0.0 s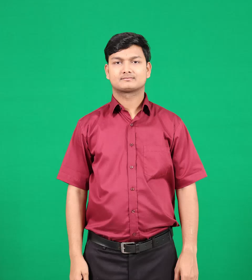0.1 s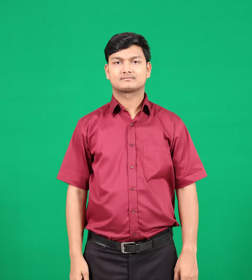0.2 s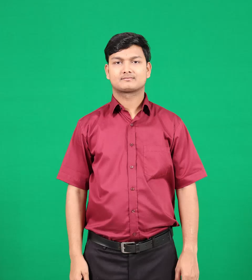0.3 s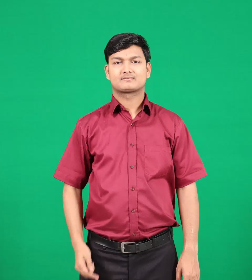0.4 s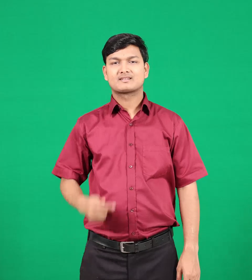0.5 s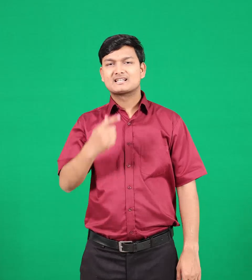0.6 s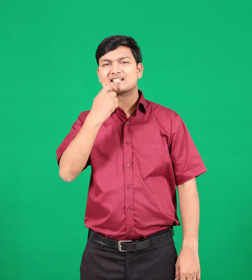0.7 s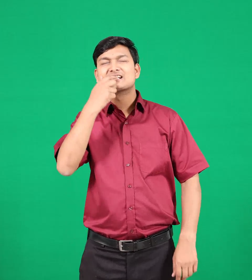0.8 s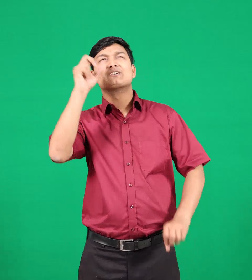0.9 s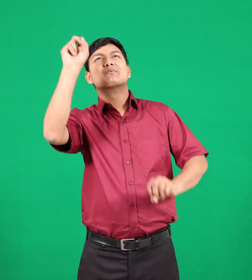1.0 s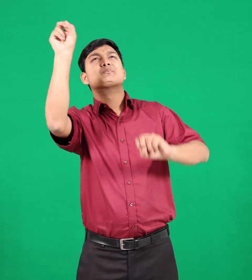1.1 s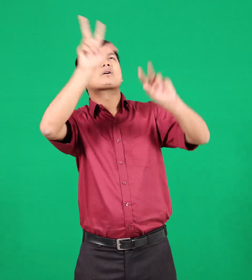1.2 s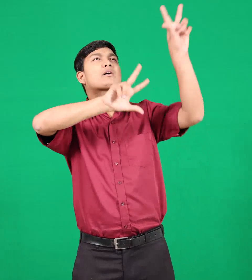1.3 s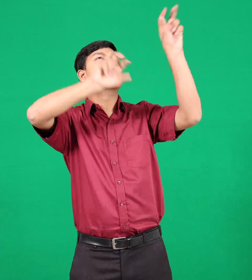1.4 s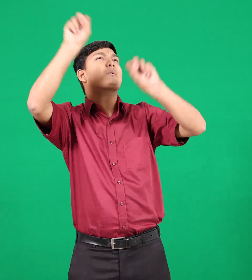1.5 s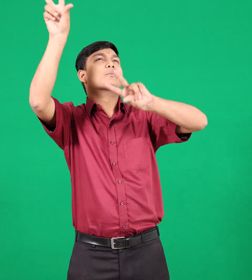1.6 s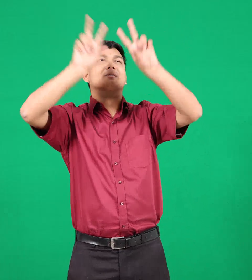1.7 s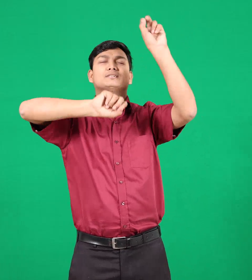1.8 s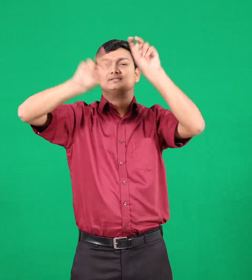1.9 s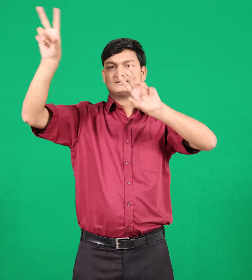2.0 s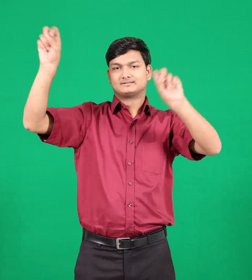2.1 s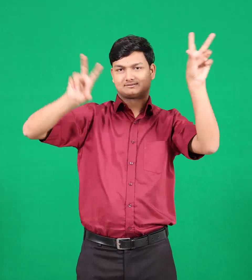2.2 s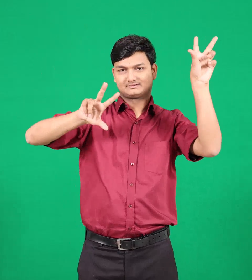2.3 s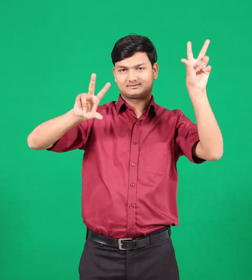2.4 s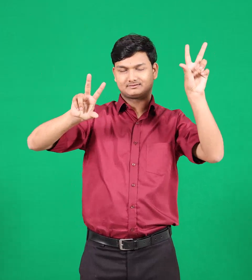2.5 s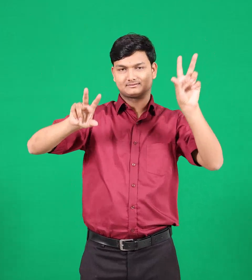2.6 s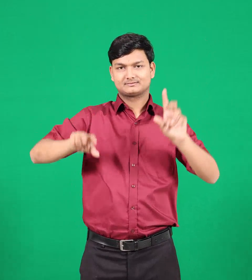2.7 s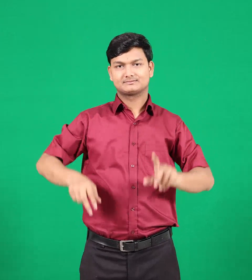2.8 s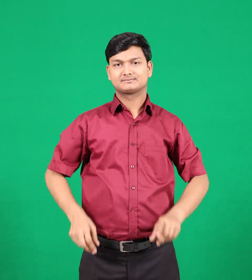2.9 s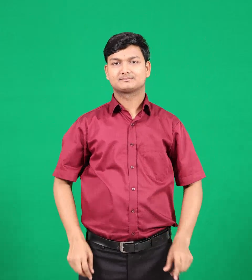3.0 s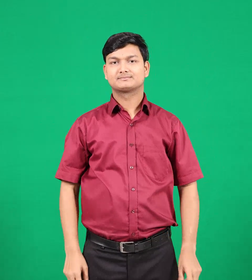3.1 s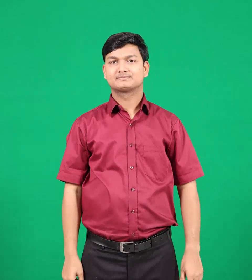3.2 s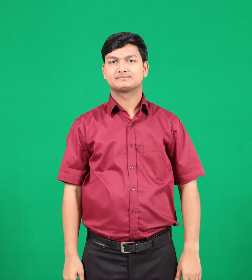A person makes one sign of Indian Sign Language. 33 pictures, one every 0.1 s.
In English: stars
